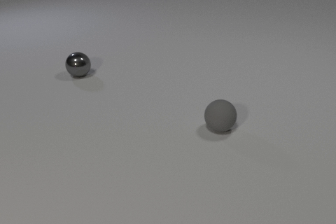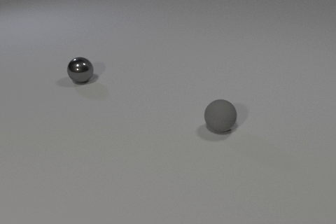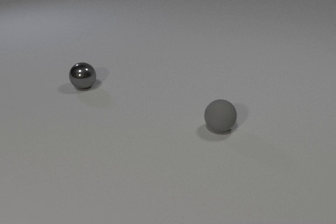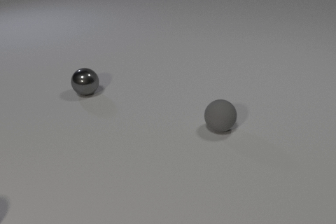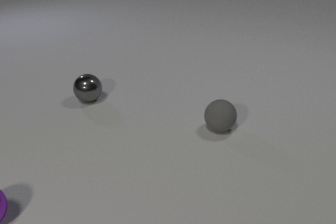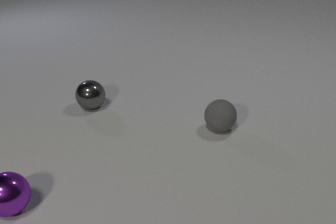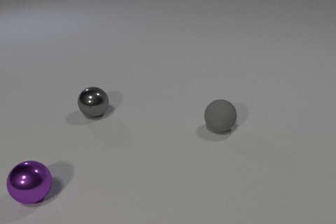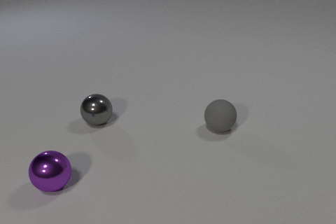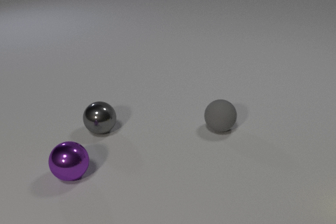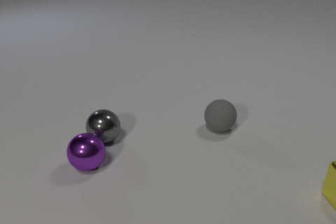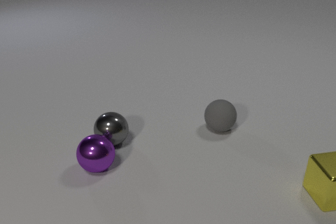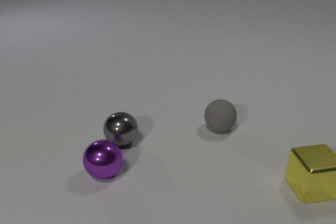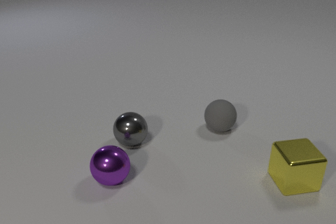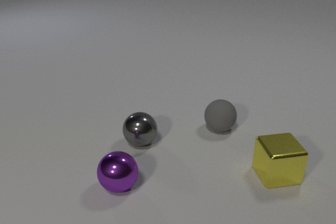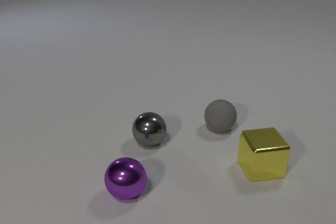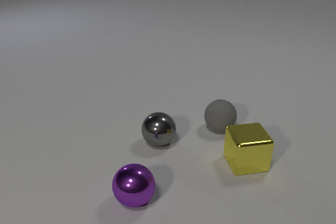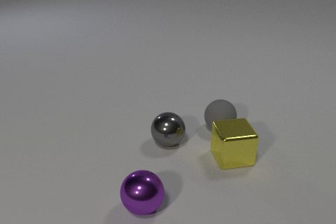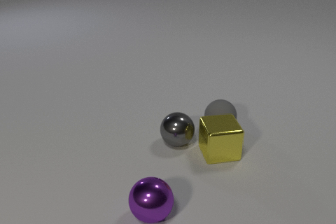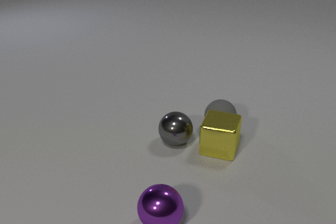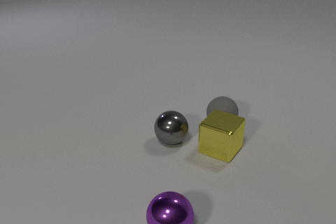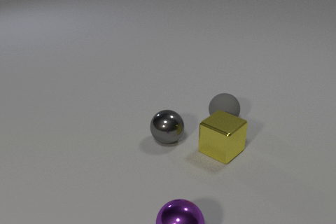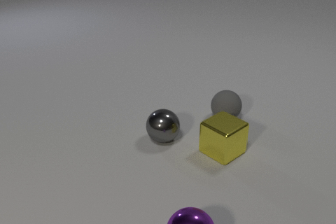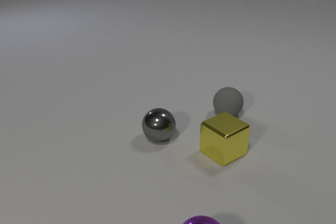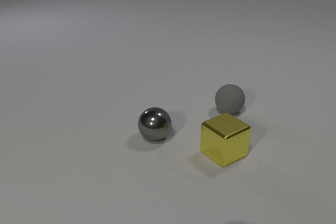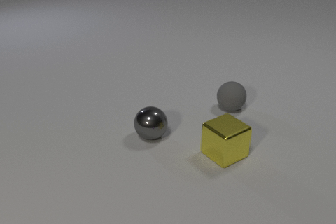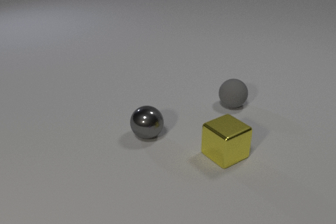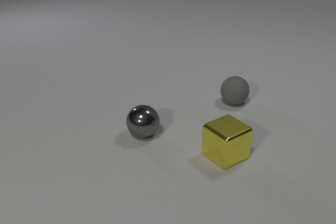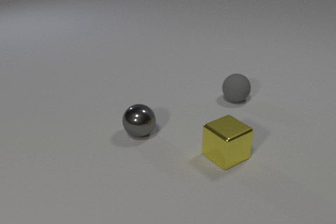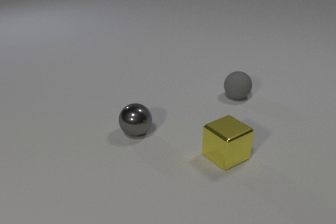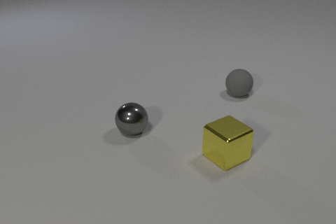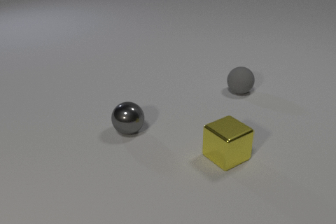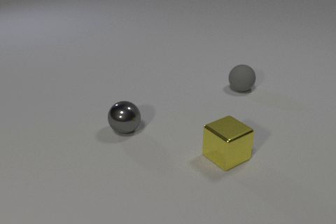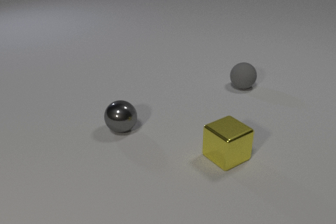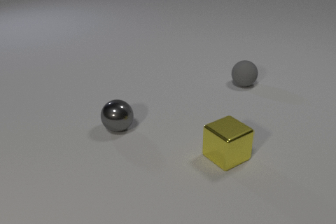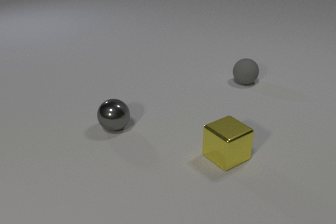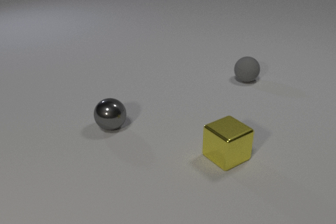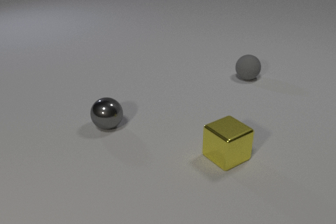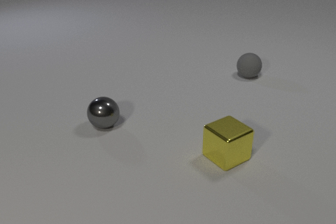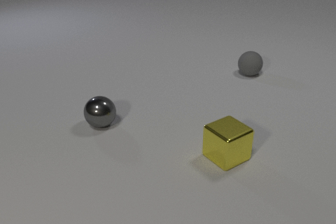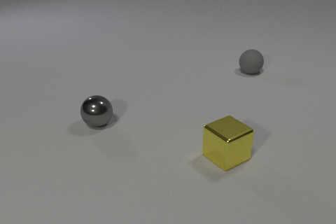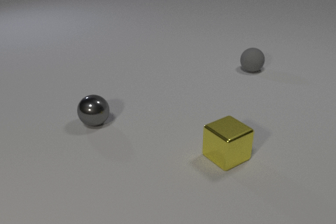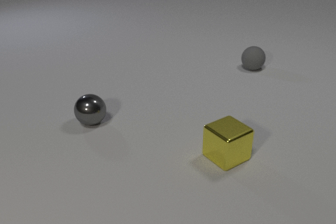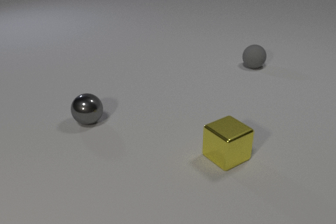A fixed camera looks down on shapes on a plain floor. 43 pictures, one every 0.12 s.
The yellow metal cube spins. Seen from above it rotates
clockwise.
The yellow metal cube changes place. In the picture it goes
to the left.
0.00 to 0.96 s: The purple metal sphere comes in at the left edge, rolls to the right and away from the camera. The gray metal sphere rolls toward the camera.
0.96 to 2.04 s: The purple metal sphere rolls to the right and toward the camera. The gray metal sphere rolls to the right. The yellow metal cube comes in at the right edge, slides to the left. The purple metal sphere and the gray metal sphere collide.
2.04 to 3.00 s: The purple metal sphere rolls toward the camera and to the right, leaves at the bottom edge. The gray metal sphere rolls to the left and away from the camera. The yellow metal cube spins clockwise seen from above by about 75 degrees, its near face sliding to the left. The gray rubber sphere rolls away from the camera. The gray metal sphere and the yellow metal cube collide. The yellow metal cube and the gray rubber sphere collide.
3.00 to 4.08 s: The gray metal sphere rolls to the left and away from the camera. The gray rubber sphere rolls away from the camera.
4.08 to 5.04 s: The gray metal sphere rolls to the left and away from the camera. The gray rubber sphere rolls away from the camera.
How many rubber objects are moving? 1.
What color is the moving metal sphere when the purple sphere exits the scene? gray.
How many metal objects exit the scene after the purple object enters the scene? 1.
